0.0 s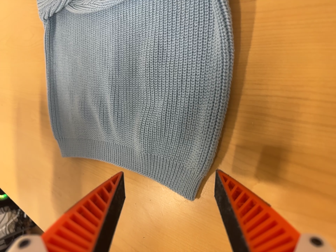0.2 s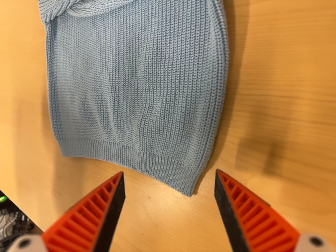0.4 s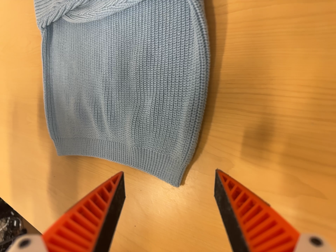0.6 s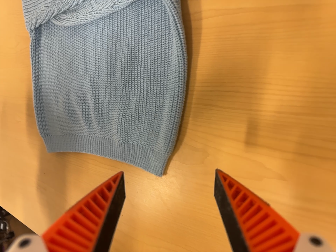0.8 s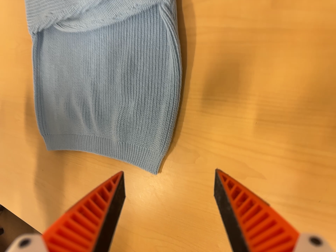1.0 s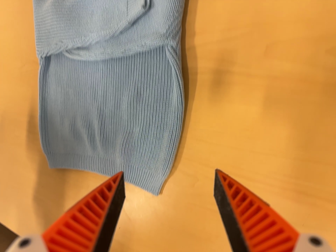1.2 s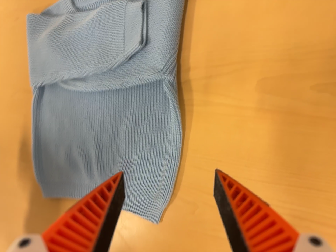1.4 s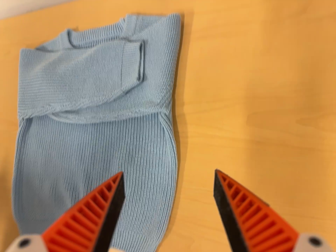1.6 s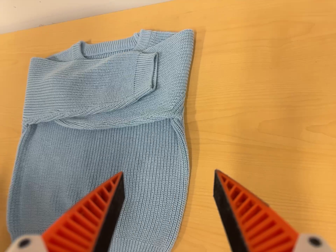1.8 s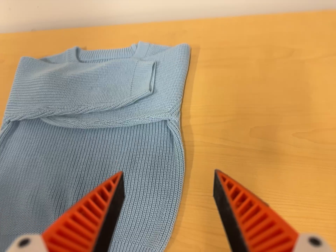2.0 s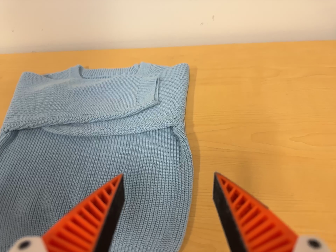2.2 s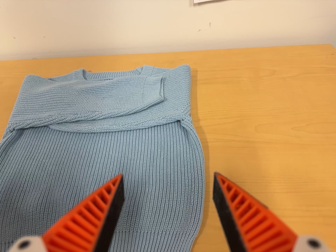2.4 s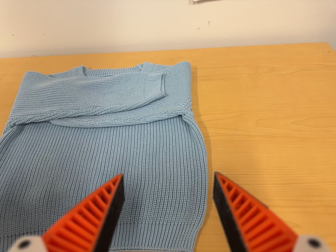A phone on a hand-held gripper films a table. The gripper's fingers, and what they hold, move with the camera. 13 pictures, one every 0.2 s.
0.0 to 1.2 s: The scene slides to the left, as the camera pans about 10 degrees to its right. It travels backward, about 16 cm, so what stands in front gets smaller.
1.2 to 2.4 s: The camera pans to its right by about 25 degrees. It travels toward the bottom of its view and to its left, about 34 cm. Its aim tips toward the top of its view by about 40 degrees.
The film runs backward here.
